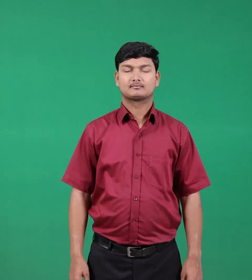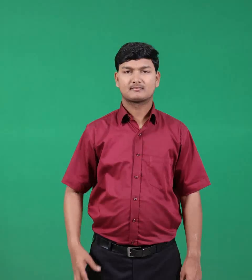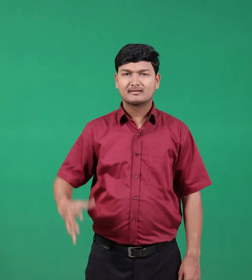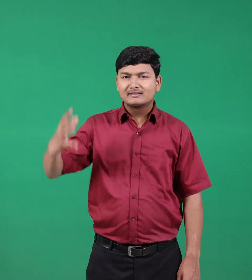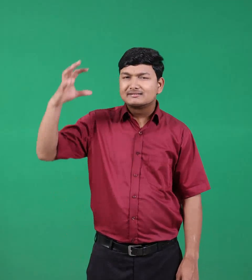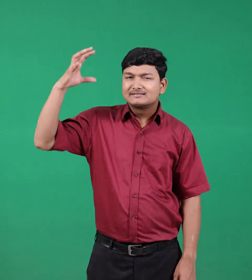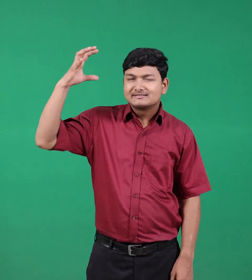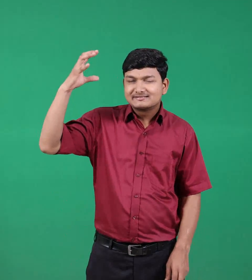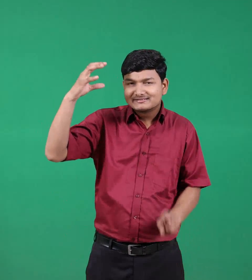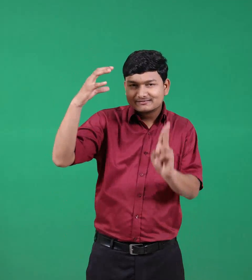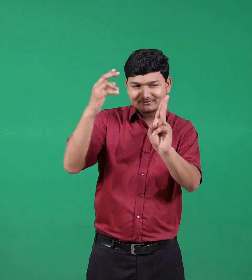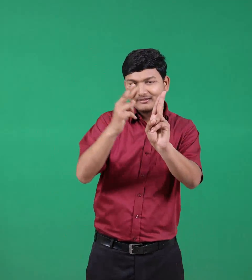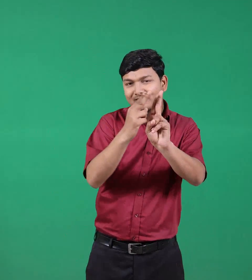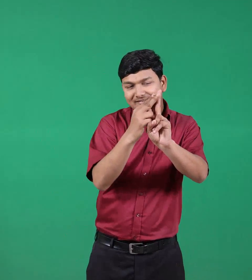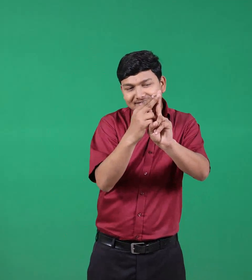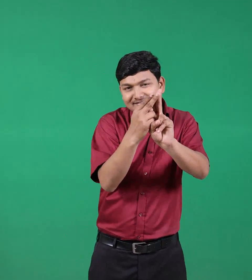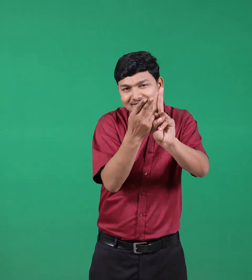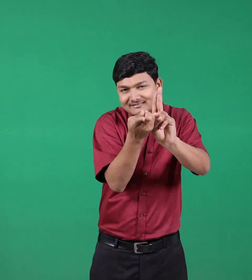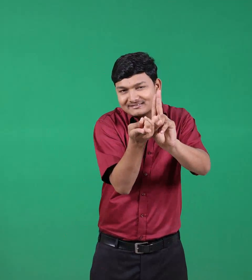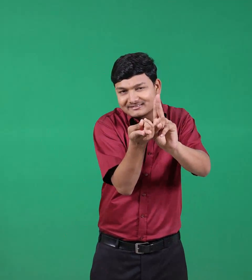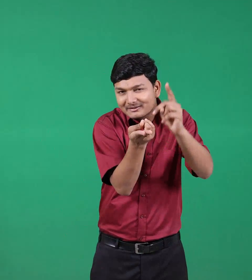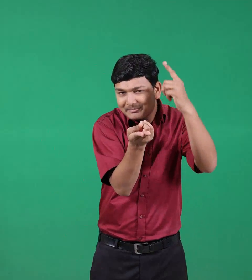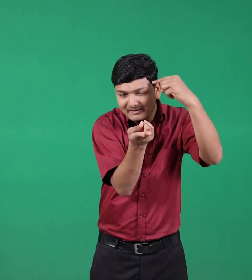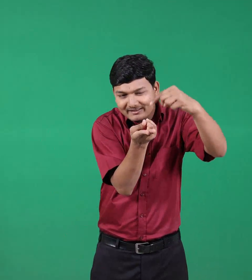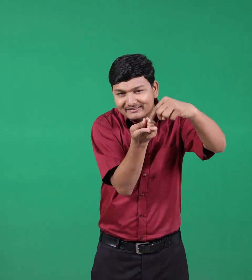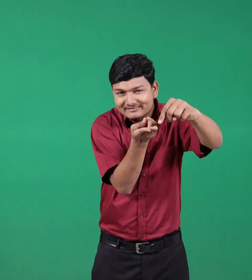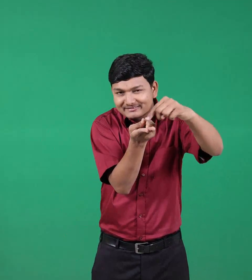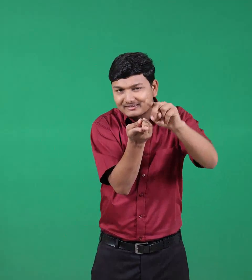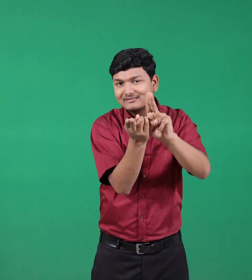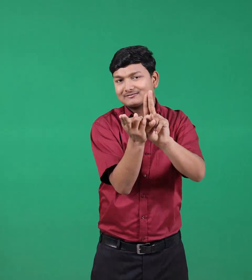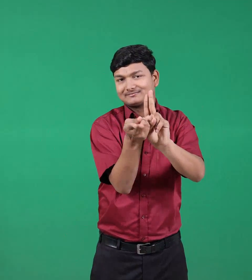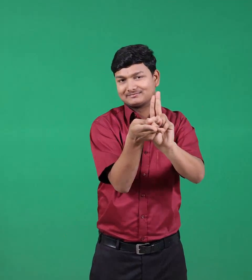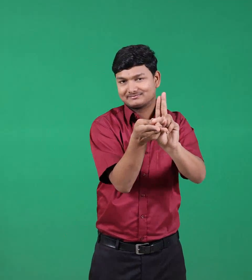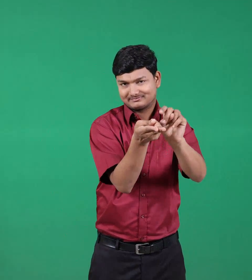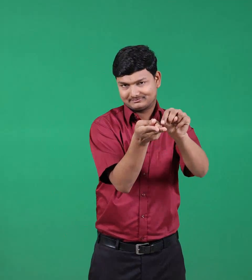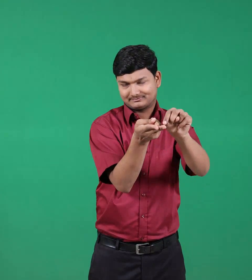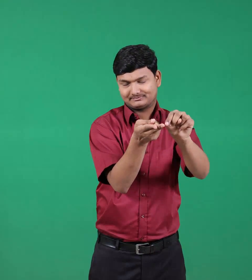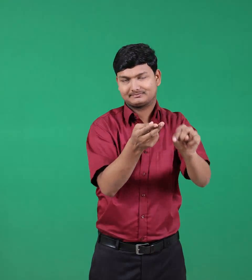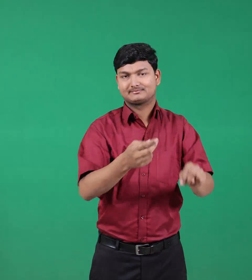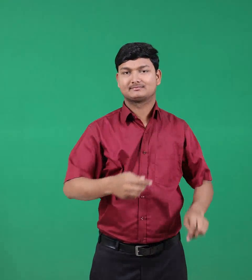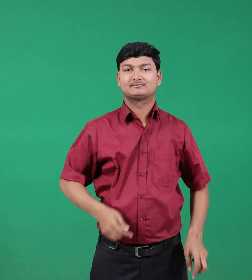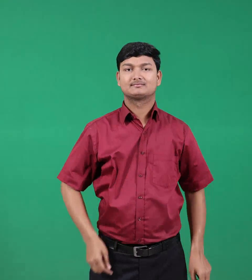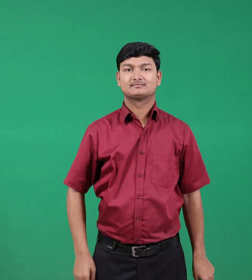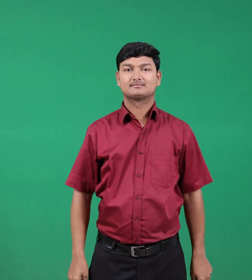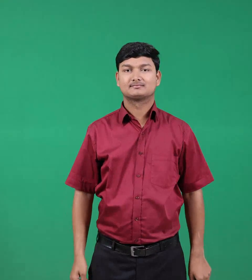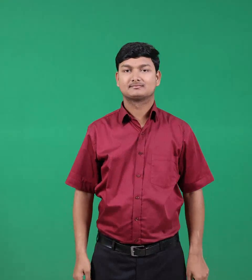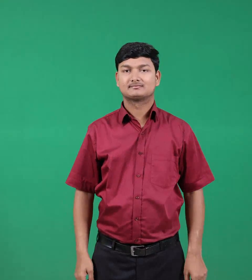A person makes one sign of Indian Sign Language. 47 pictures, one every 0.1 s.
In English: shadow
